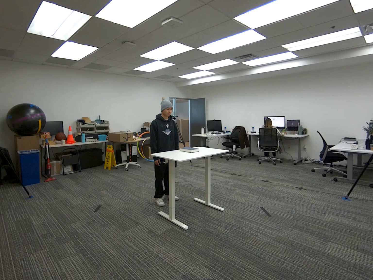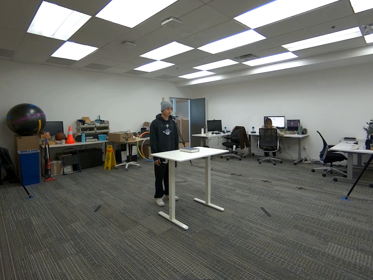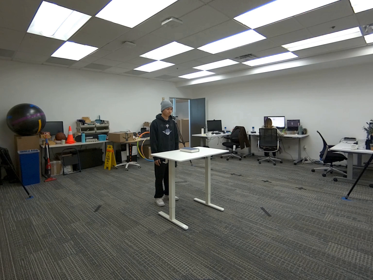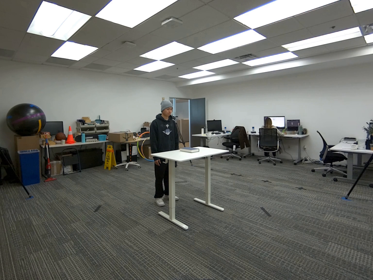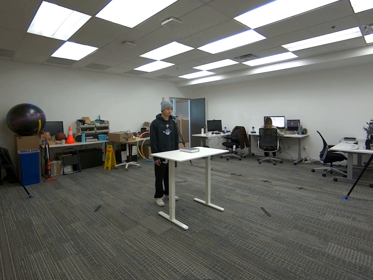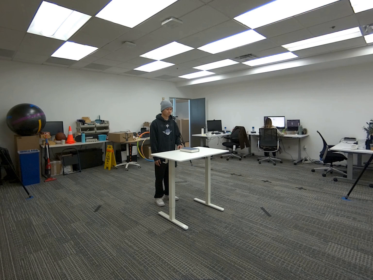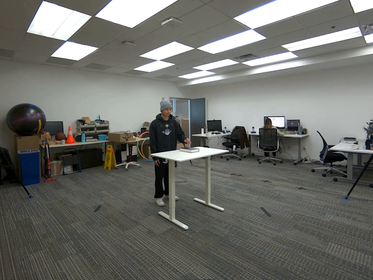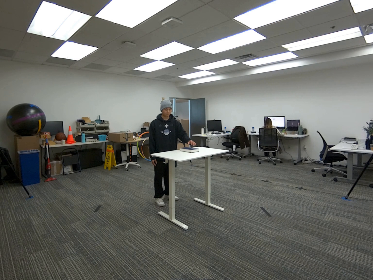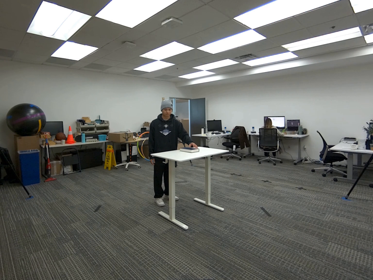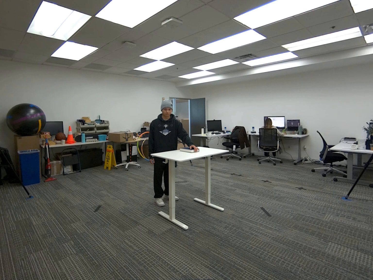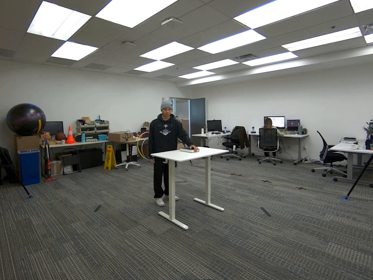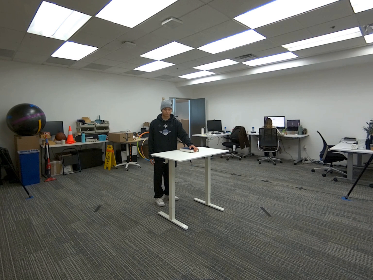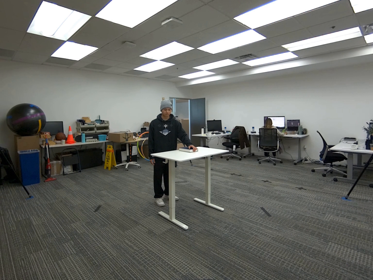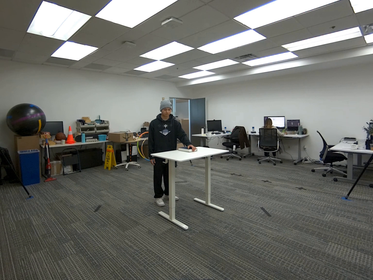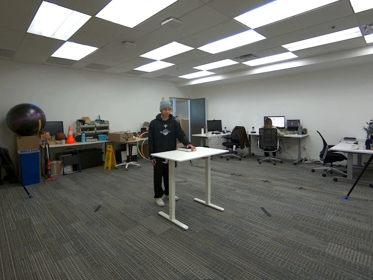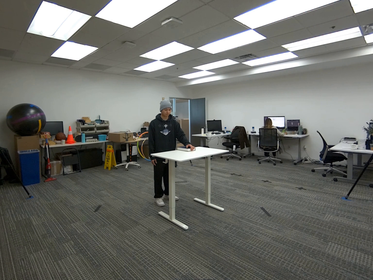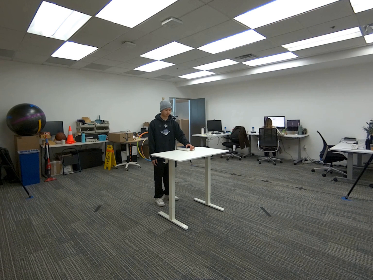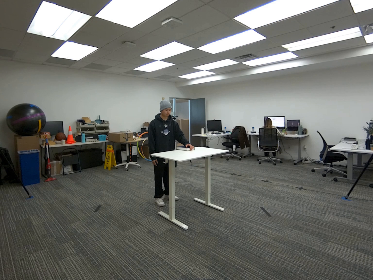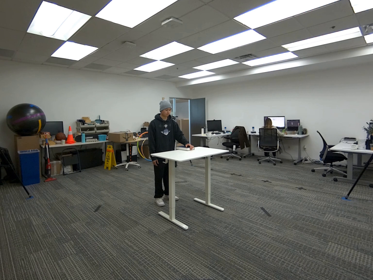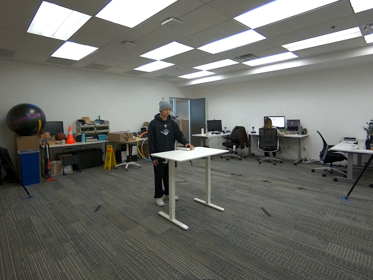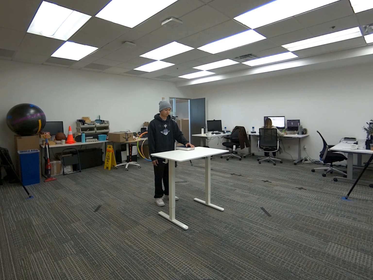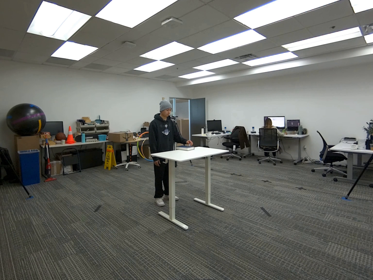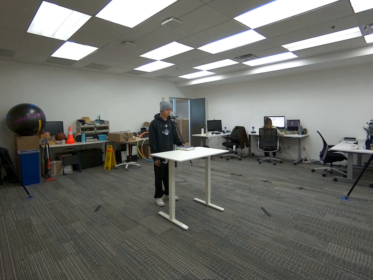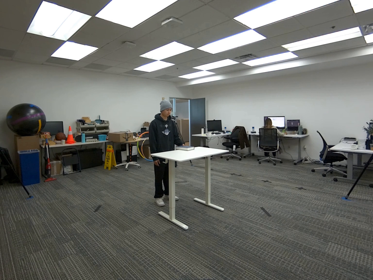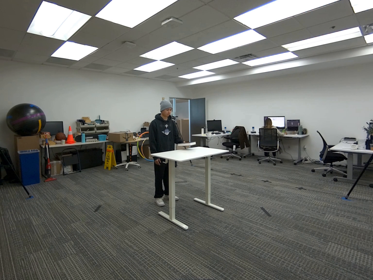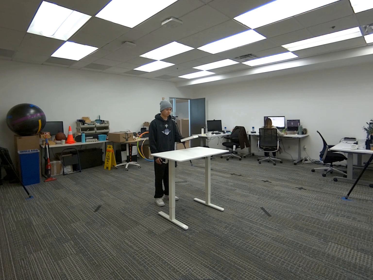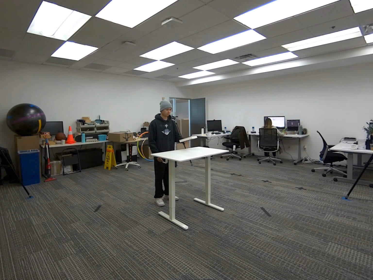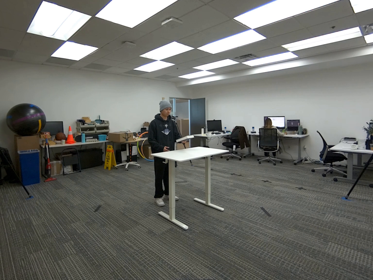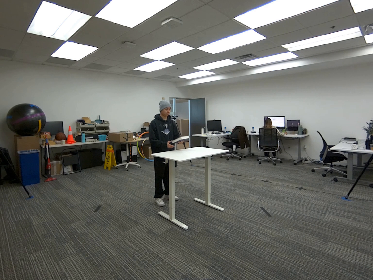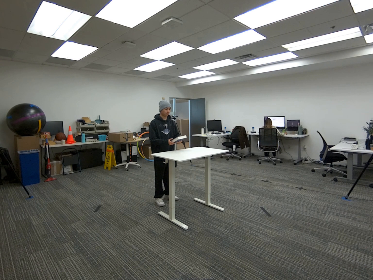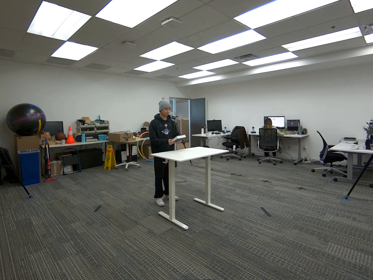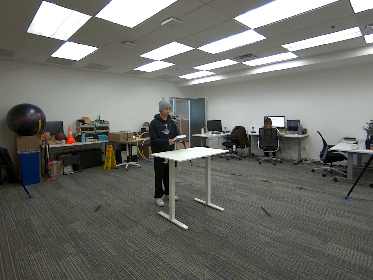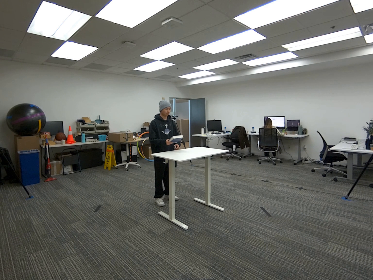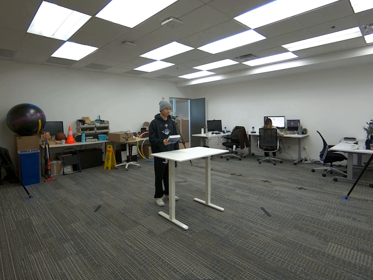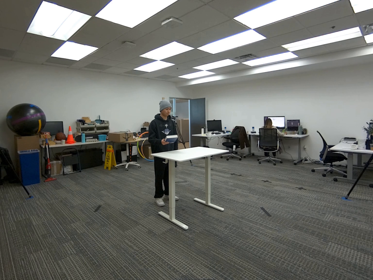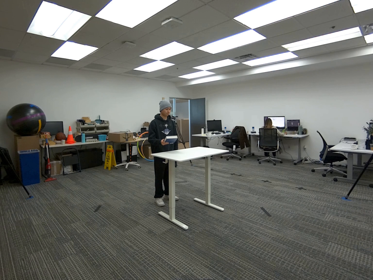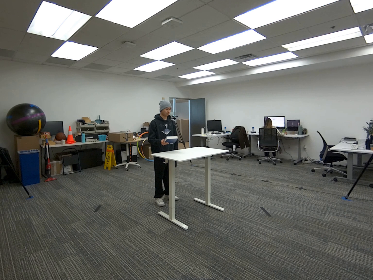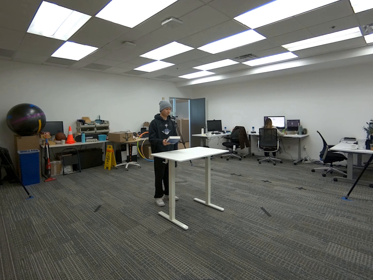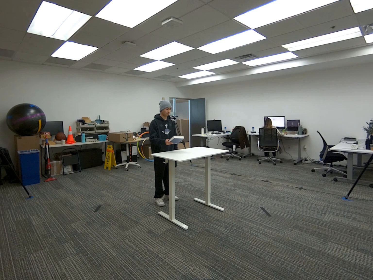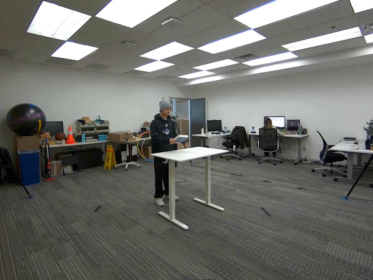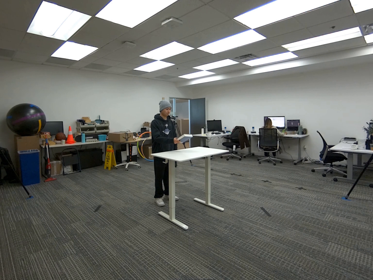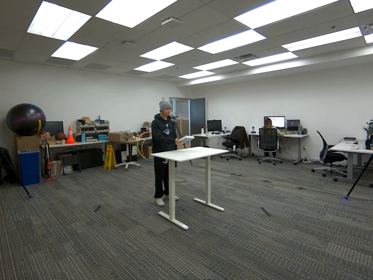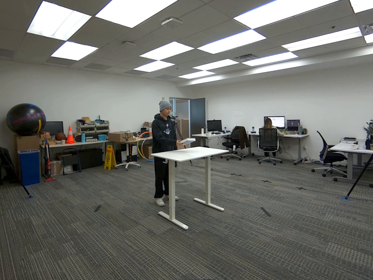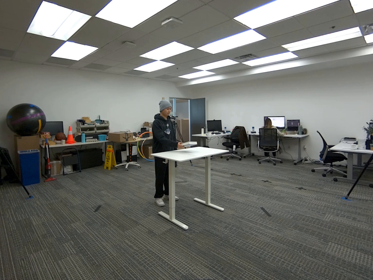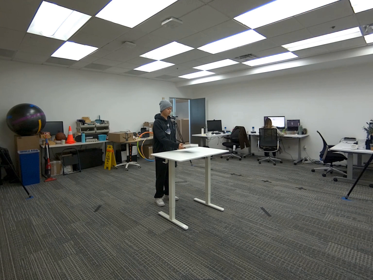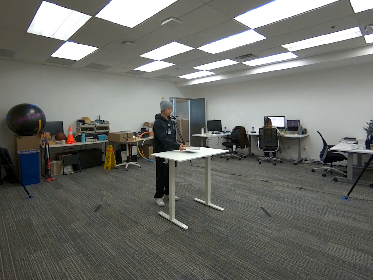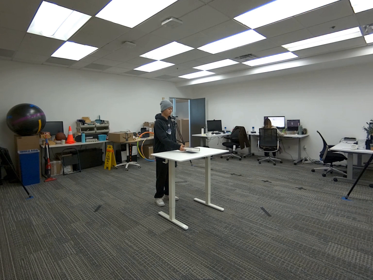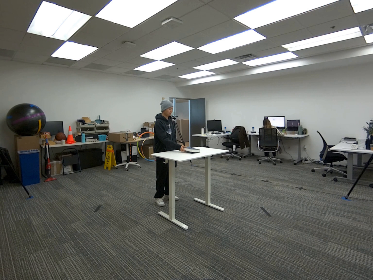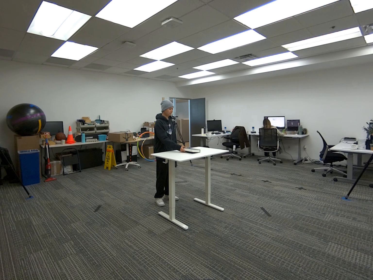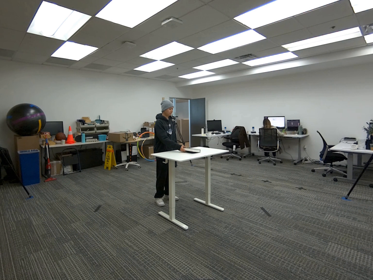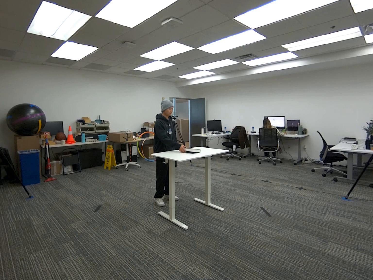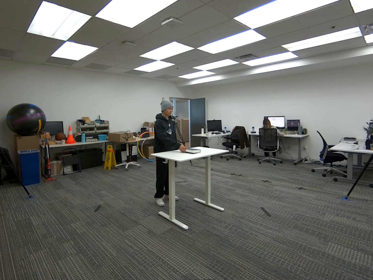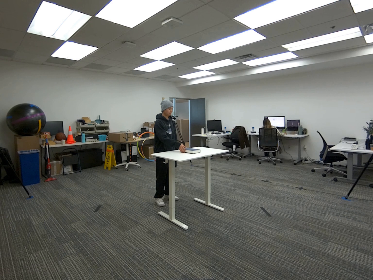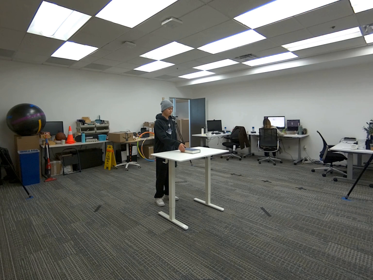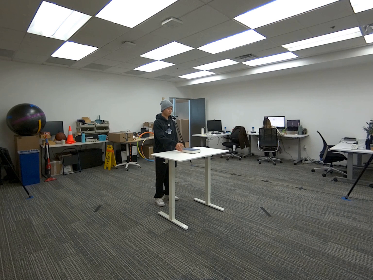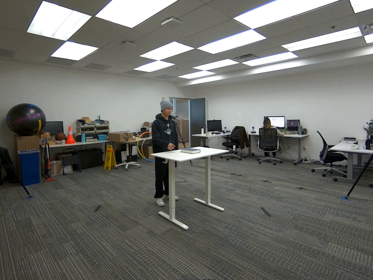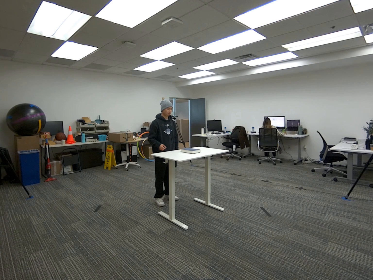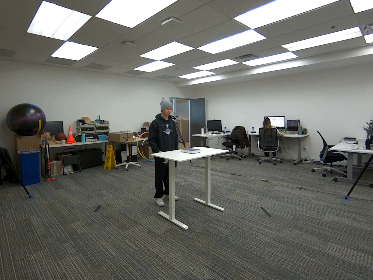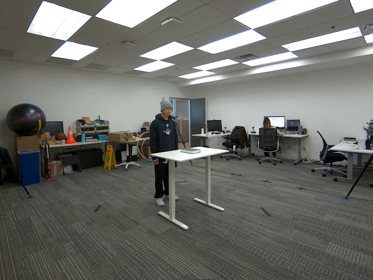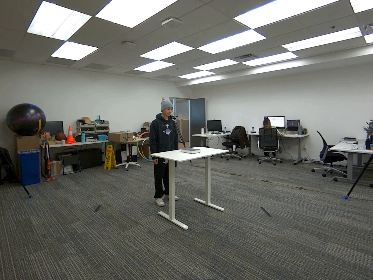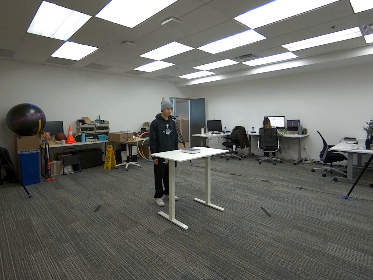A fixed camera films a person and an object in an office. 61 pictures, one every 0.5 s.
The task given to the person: Pick up the dark blue book with your left hand from the white desk and hand the book over to your right hand and place the book back down on the white desk.
